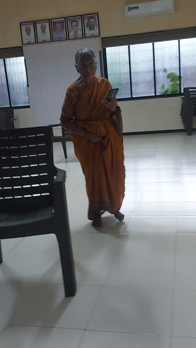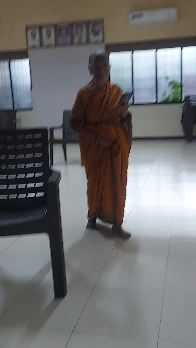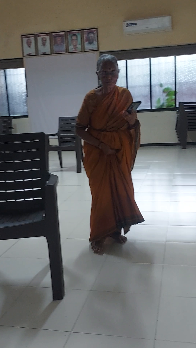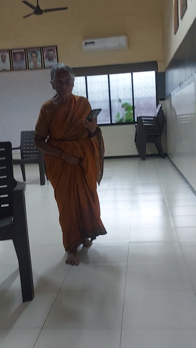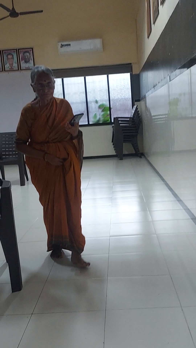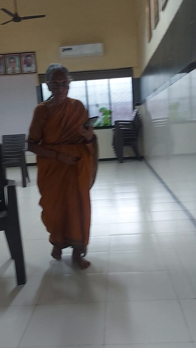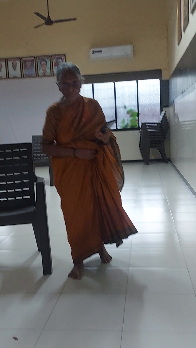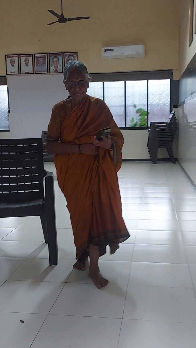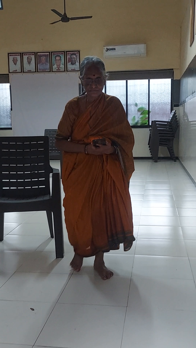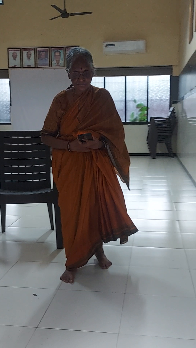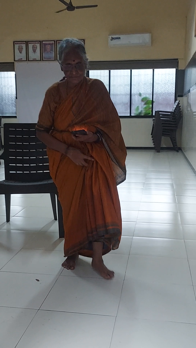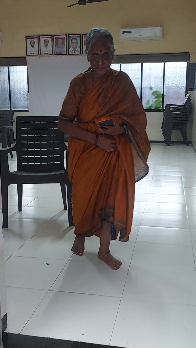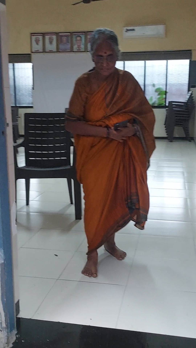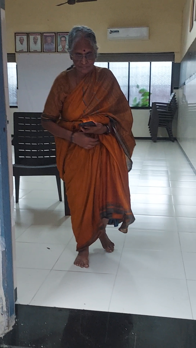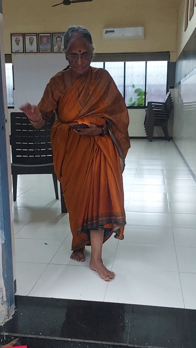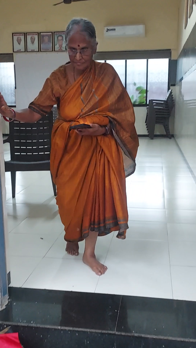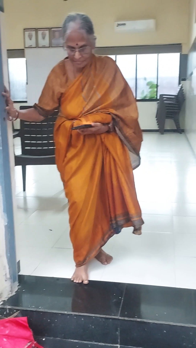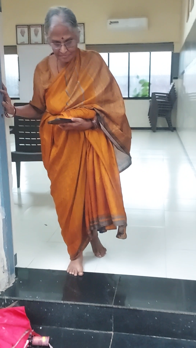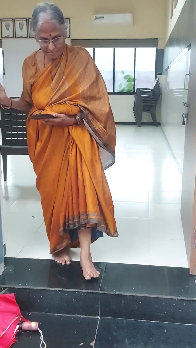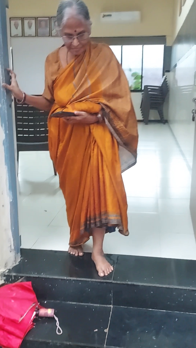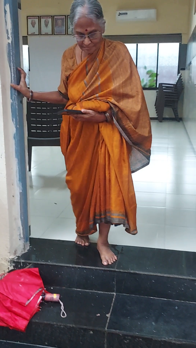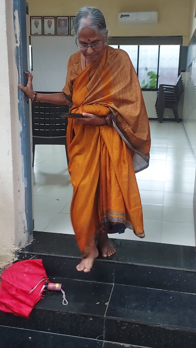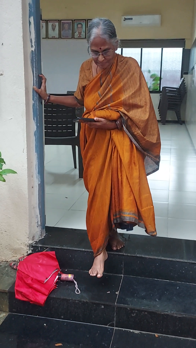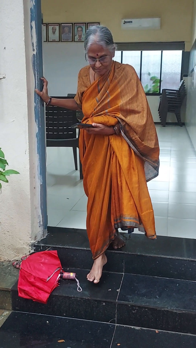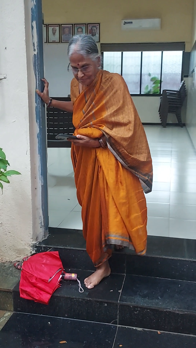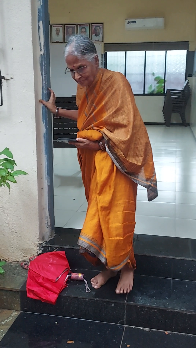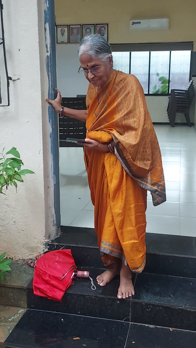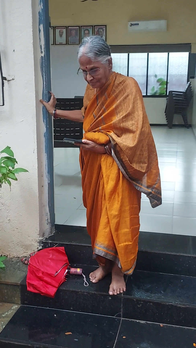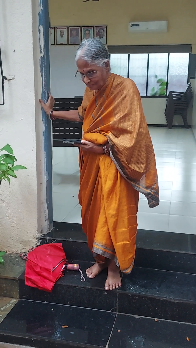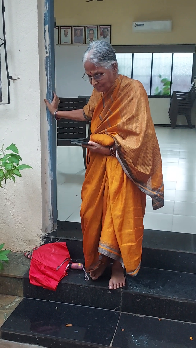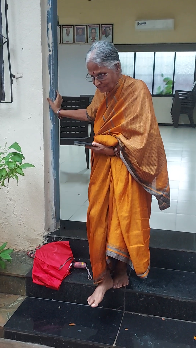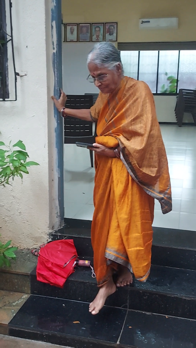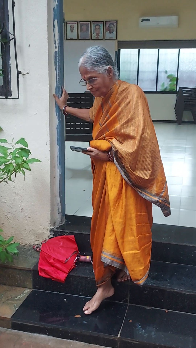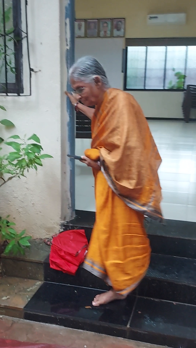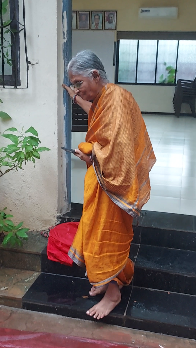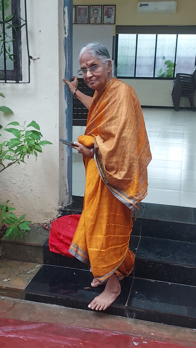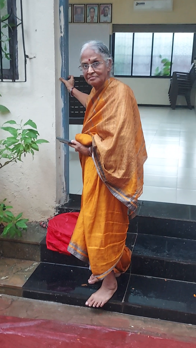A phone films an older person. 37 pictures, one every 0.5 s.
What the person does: Going down stairs.
